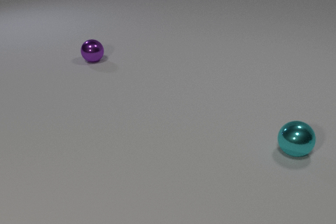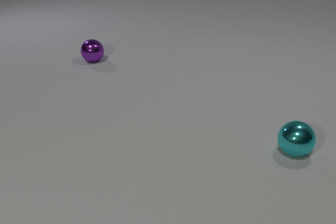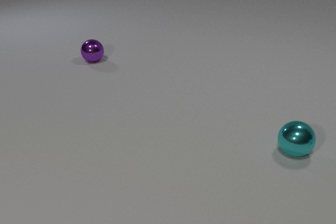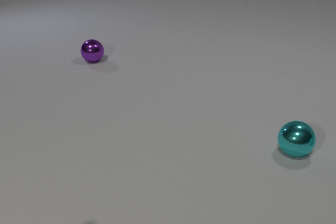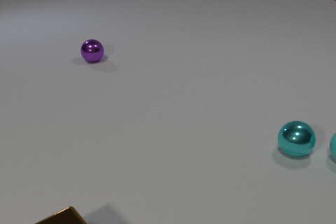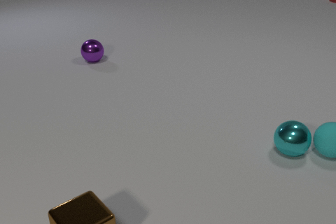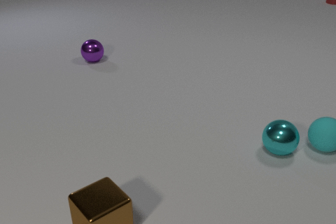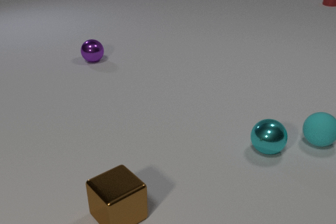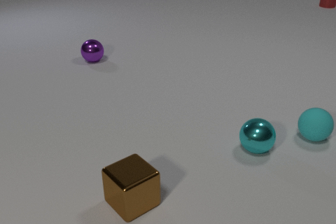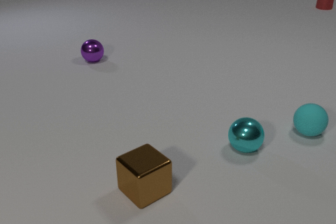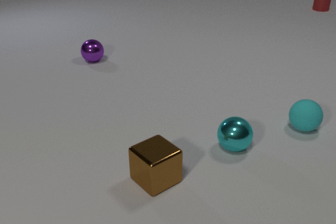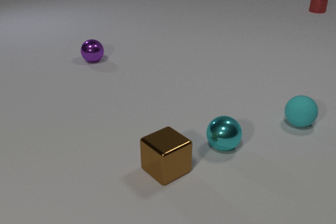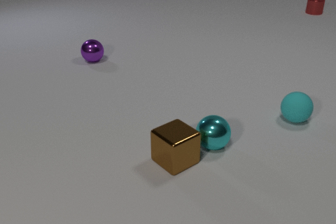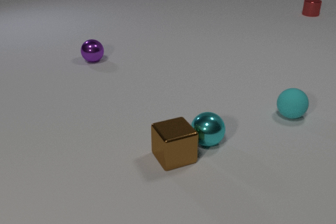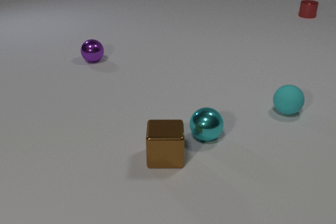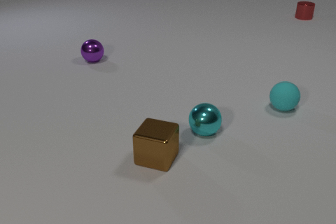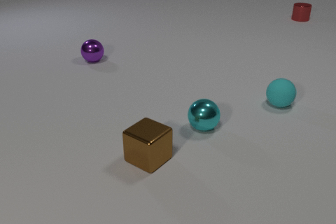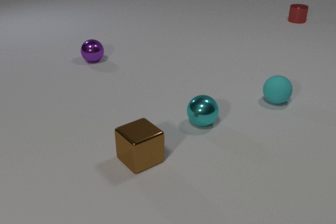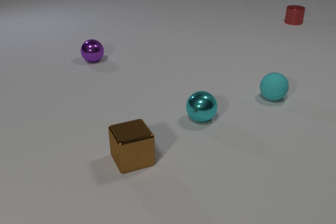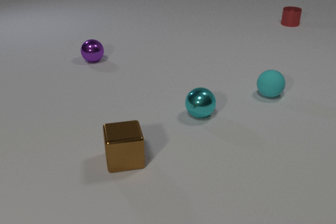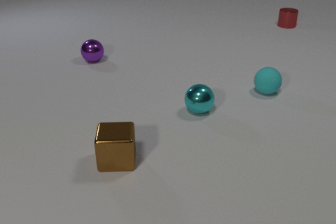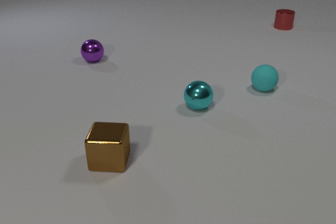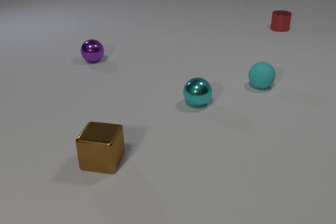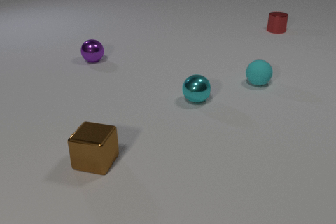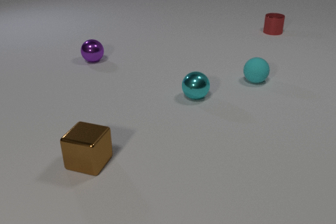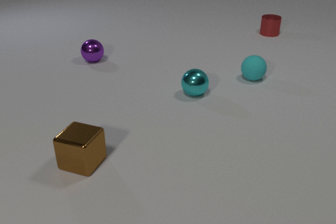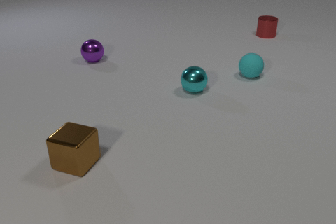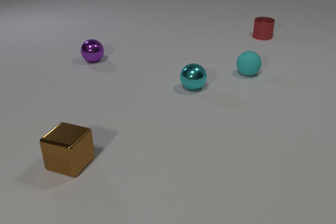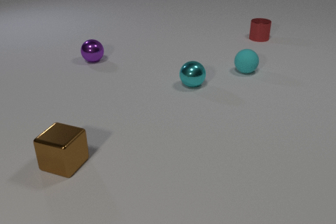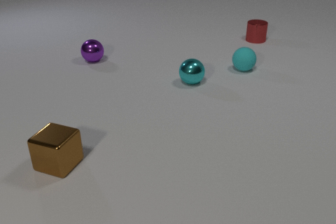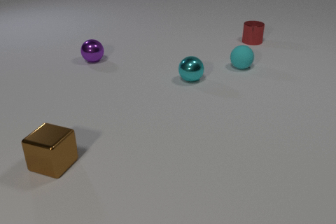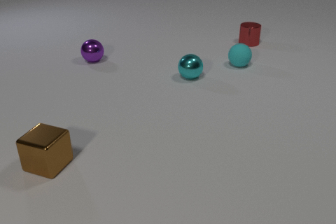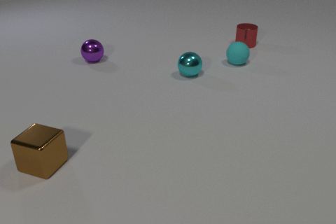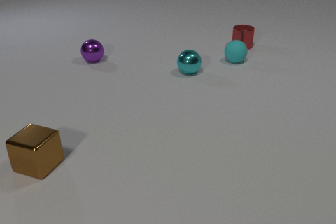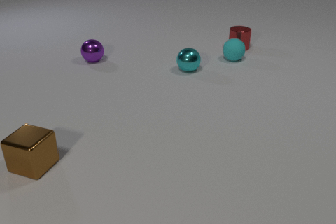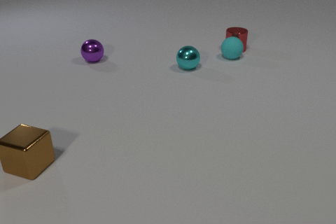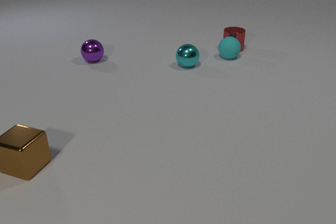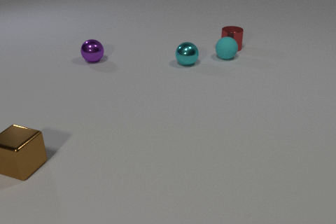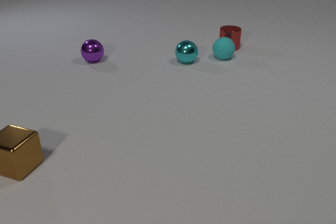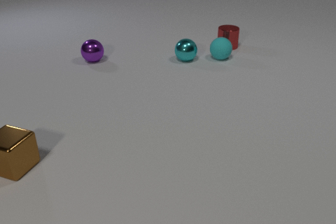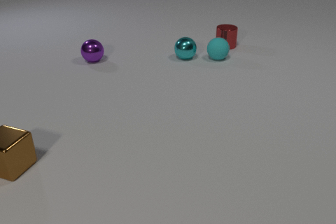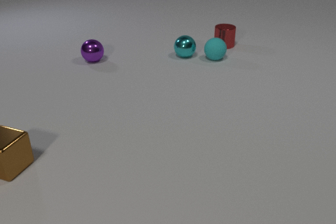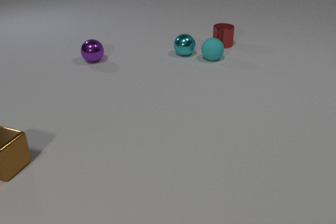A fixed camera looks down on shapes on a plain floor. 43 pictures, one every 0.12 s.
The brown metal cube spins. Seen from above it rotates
clockwise.
The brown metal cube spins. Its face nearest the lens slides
to the left.
0.00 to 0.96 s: The cyan rubber sphere comes in at the right edge, rolls to the left and away from the camera. The cyan metal sphere rolls to the left. The red metal cylinder comes in at the right edge, slides toward the camera. The brown metal cube comes in at the bottom edge, slides away from the camera and to the right. The cyan rubber sphere and the cyan metal sphere collide.
0.96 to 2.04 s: The cyan rubber sphere rolls away from the camera and to the left. The cyan metal sphere rolls to the left and away from the camera. The red metal cylinder slides toward the camera and to the left. The brown metal cube slides away from the camera, spins so that its near face slides to the left, clockwise seen from above. The cyan metal sphere and the brown metal cube collide.
2.04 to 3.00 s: The cyan rubber sphere rolls away from the camera and to the left. The cyan metal sphere rolls away from the camera. The red metal cylinder slides toward the camera and to the left. The brown metal cube slides to the left, spins so that its near face slides to the left, clockwise seen from above.
3.00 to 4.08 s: The cyan rubber sphere rolls away from the camera and to the left. The cyan metal sphere rolls away from the camera. The red metal cylinder slides toward the camera and to the left. The brown metal cube slides to the left.
4.08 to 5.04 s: The cyan rubber sphere rolls to the left. The cyan metal sphere rolls away from the camera. The red metal cylinder slides to the left and away from the camera. The brown metal cube slides to the left. The cyan rubber sphere and the red metal cylinder collide.
What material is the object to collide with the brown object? metal.
What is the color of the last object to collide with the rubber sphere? red.
How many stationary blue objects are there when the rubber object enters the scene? 0.
